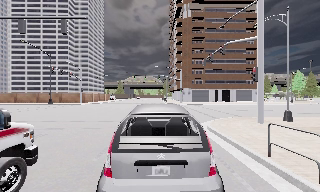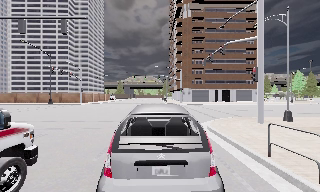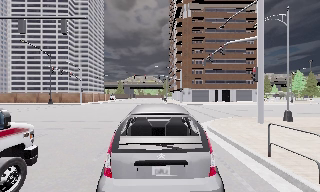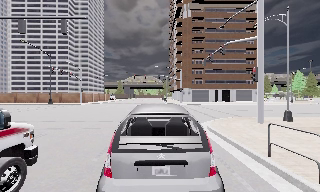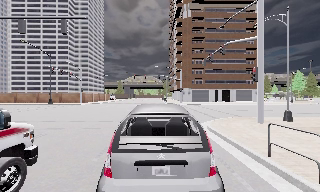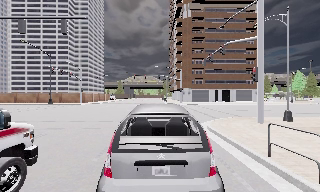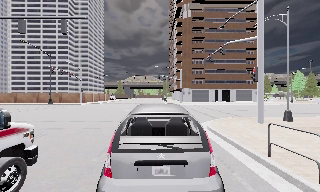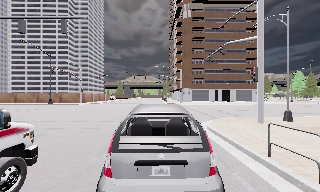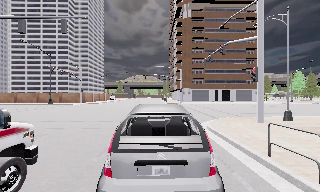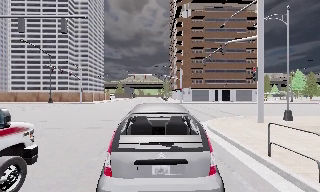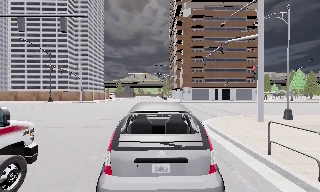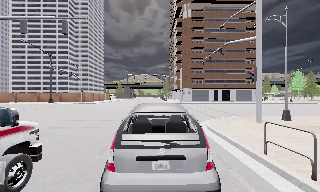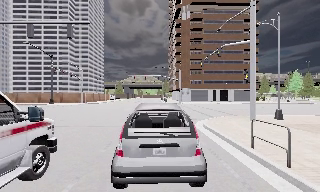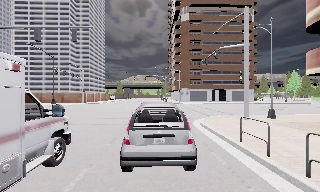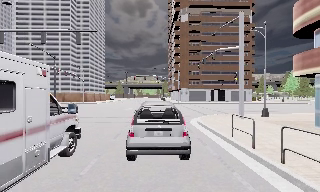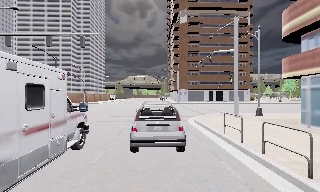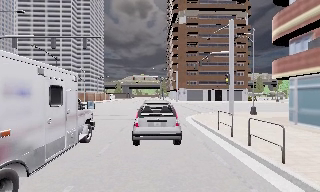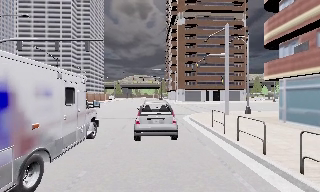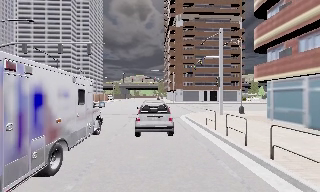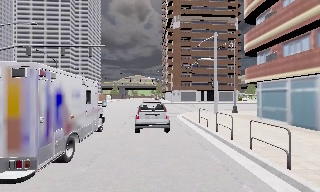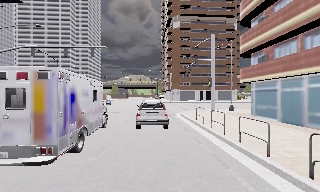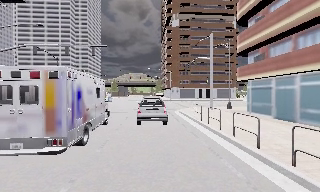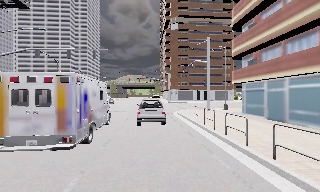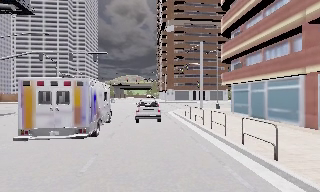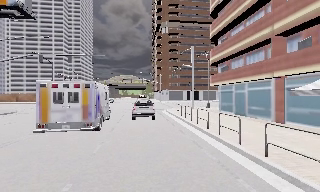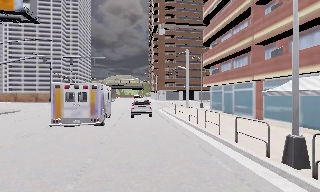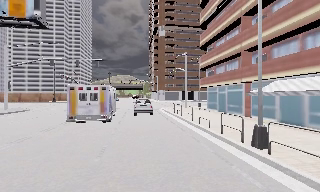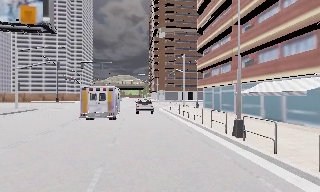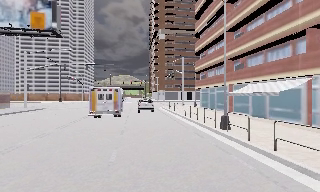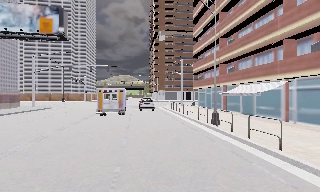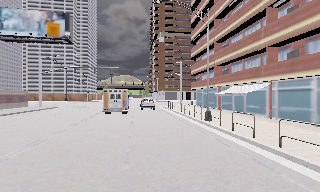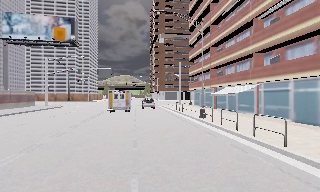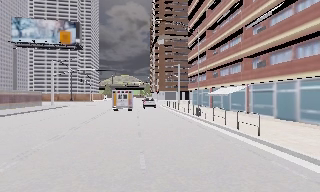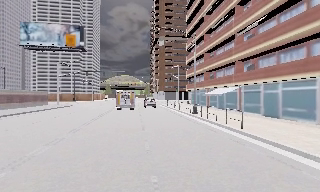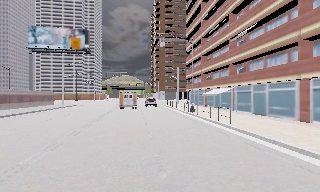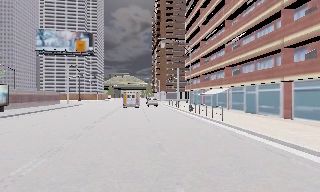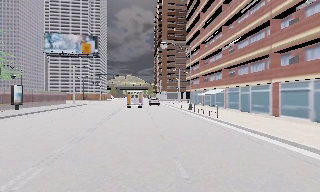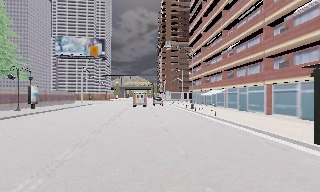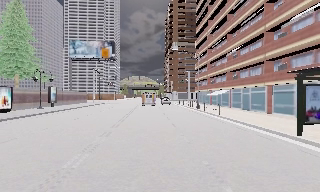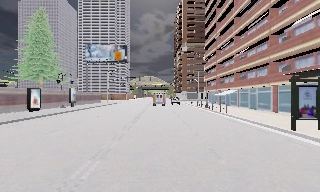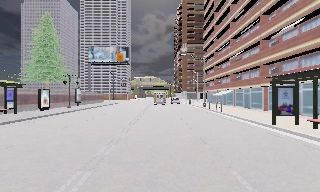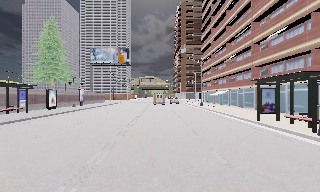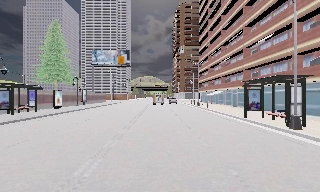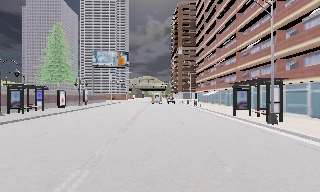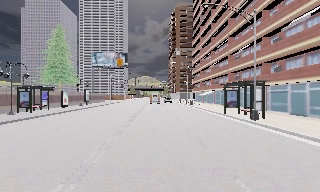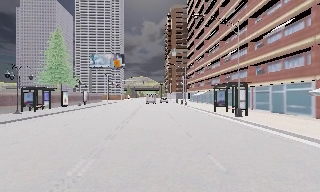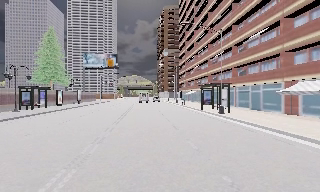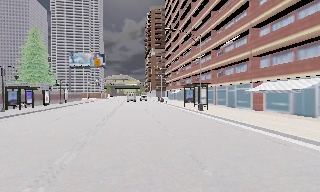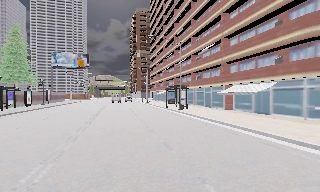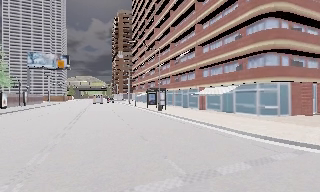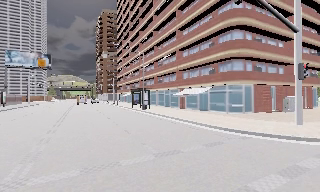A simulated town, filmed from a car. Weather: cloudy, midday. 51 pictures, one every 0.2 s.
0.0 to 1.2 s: The camera keeps its place and its aim.
1.2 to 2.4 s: The camera travels backward, about 0.5 m, so what stands in front gets smaller. It gains speed.
2.4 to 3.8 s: The camera travels backward, about 5 m, so what stands in front gets smaller.
3.8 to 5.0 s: The camera travels backward, about 5 m, so what stands in front gets smaller. It gains speed.
5.0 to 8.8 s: The camera travels backward, about 25 m, so what stands in front gets smaller.
8.8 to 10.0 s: The camera swings to its right by about 25 degrees, and the scene slides to the left. It travels backward, about 8 m, so what stands in front gets smaller.
The film runs backward here.
